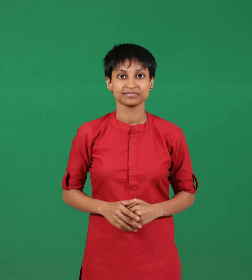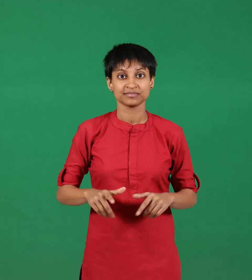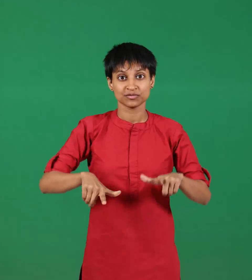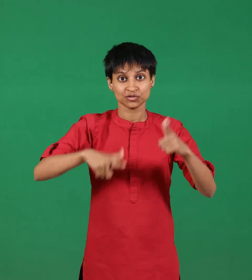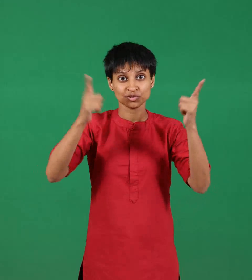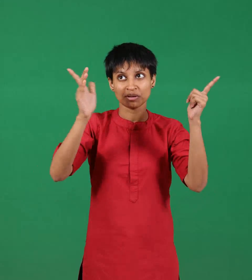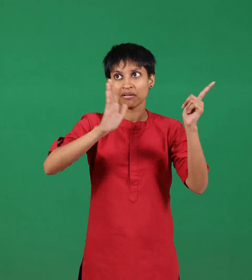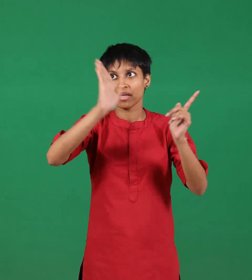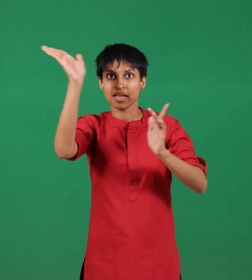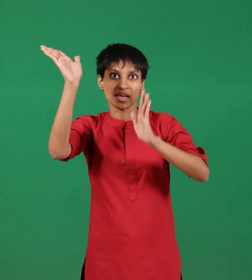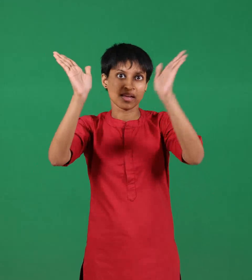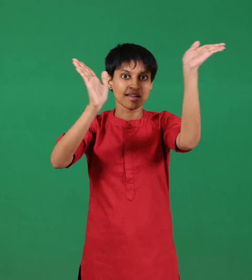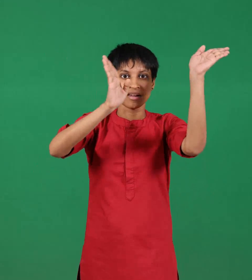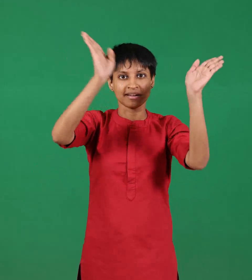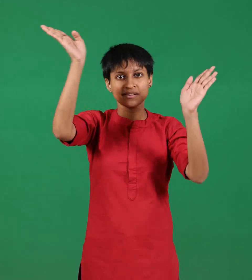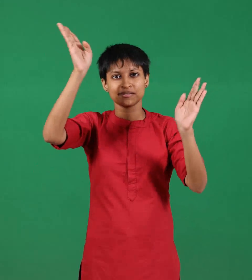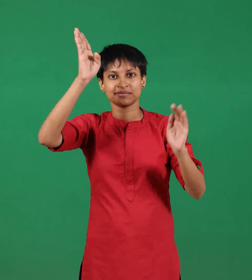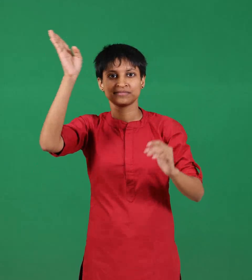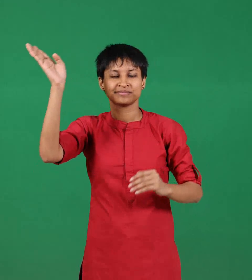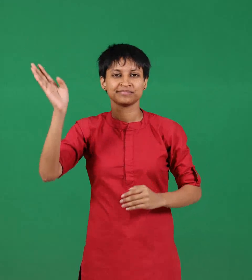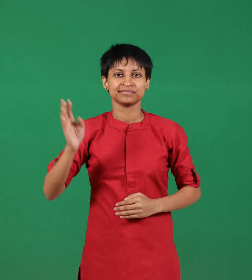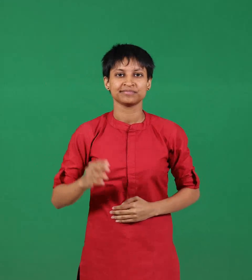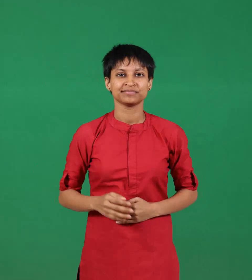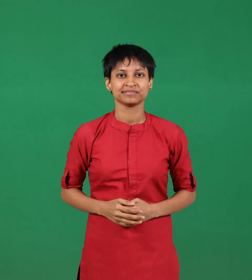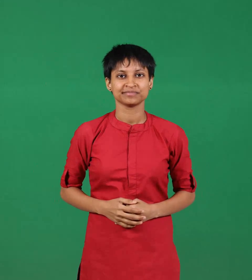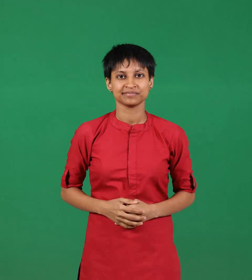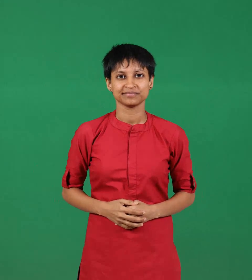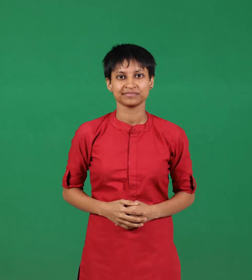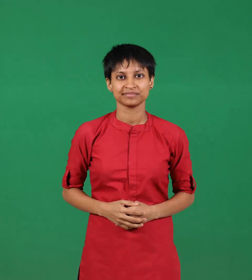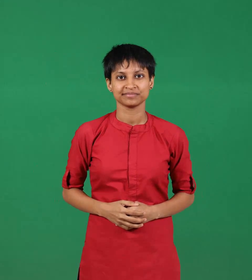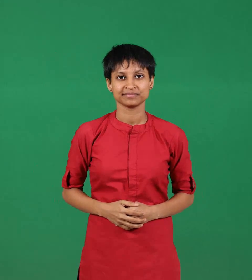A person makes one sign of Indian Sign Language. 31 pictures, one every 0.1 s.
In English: branches
